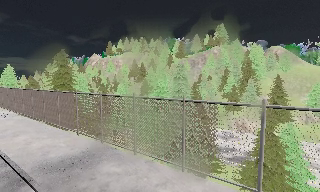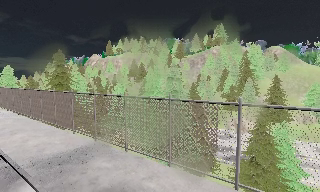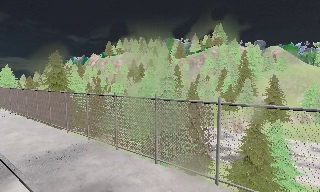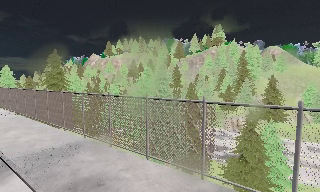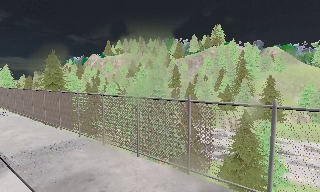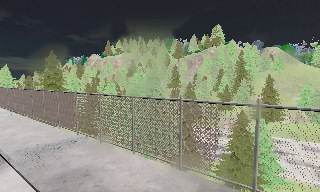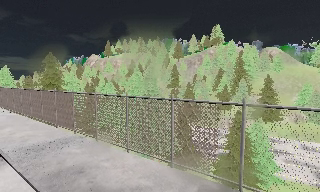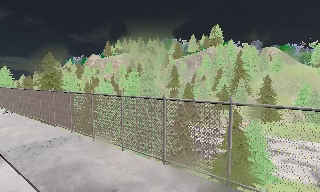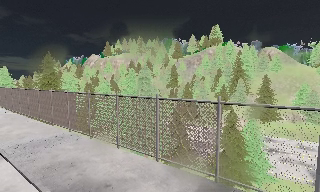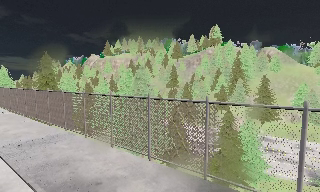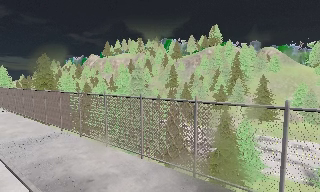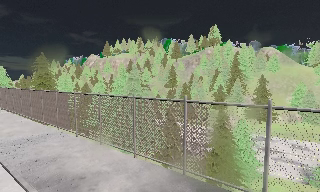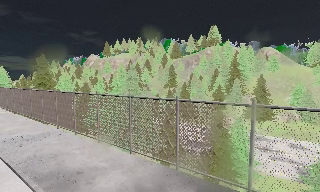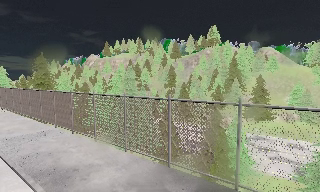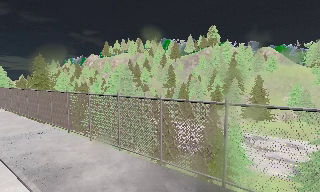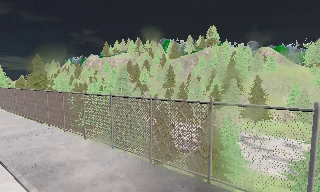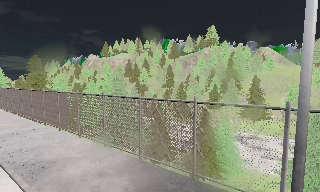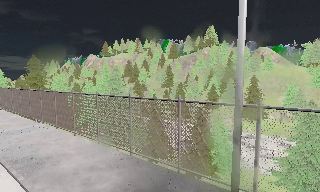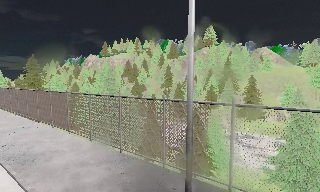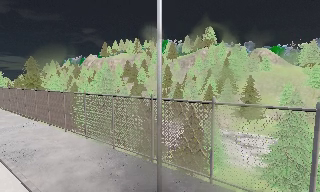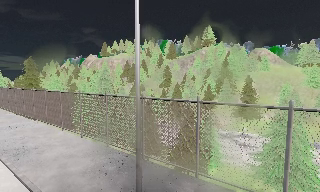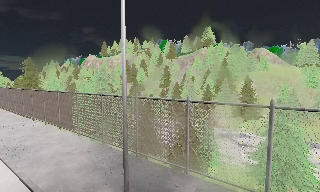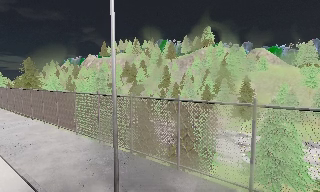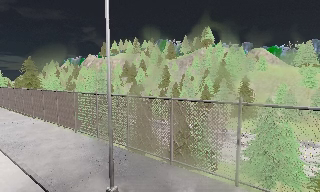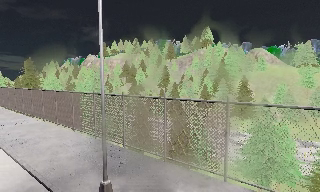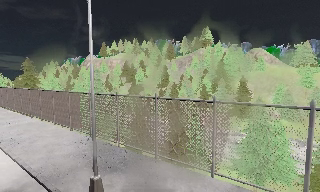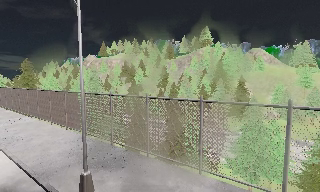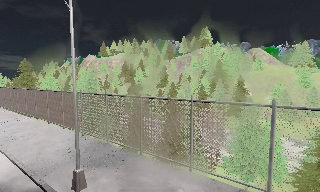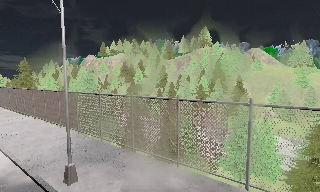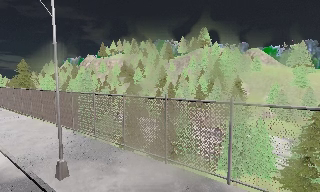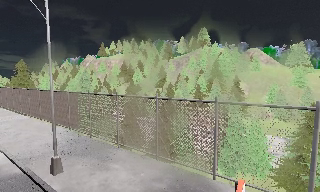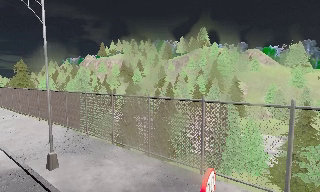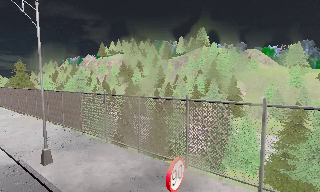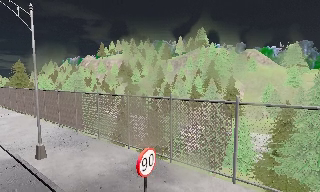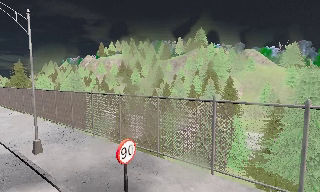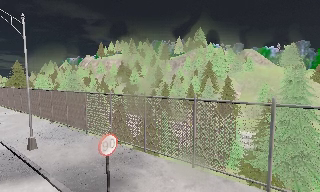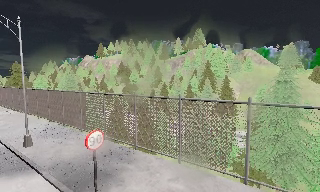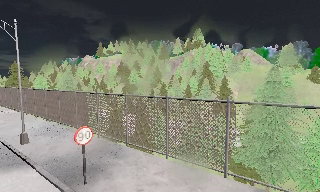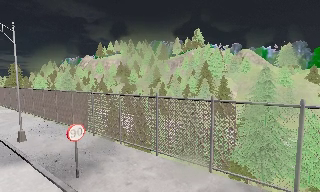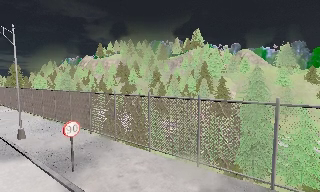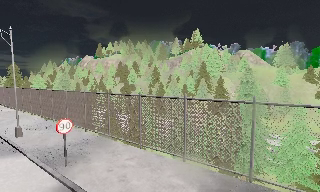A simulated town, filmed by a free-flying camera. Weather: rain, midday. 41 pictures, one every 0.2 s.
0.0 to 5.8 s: The camera travels to its right and backward, about 15 m, so close, fixed things drift to the left.
5.8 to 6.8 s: The camera travels to its right and backward, about 3.5 m, so close, fixed things drift to the left. It gains speed.
6.8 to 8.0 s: The camera travels to its right and backward, about 4 m, so close, fixed things drift to the left.
The film runs backward here.
